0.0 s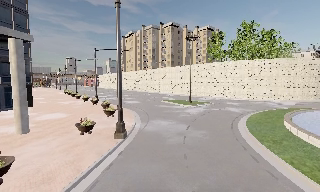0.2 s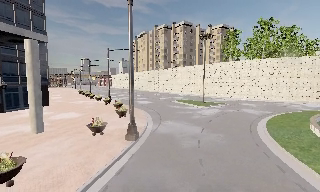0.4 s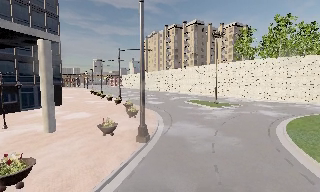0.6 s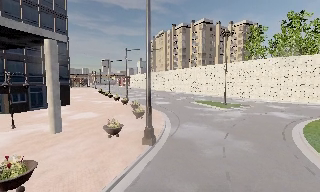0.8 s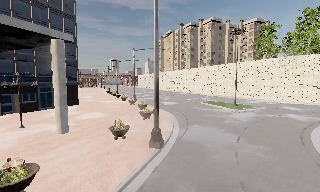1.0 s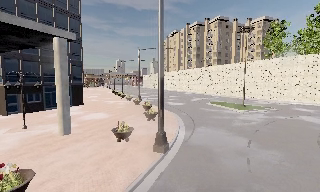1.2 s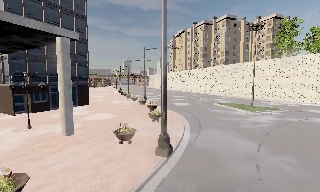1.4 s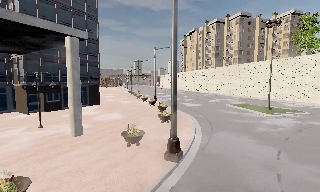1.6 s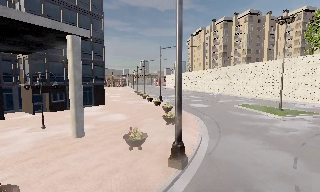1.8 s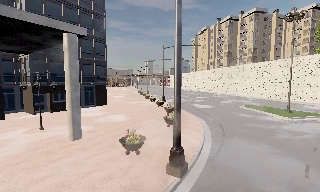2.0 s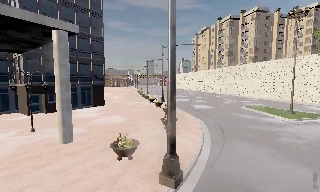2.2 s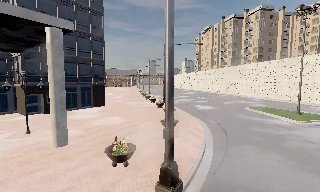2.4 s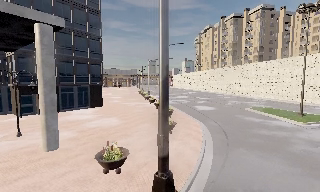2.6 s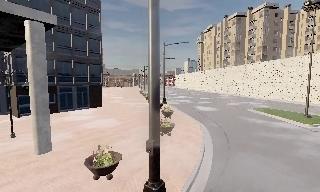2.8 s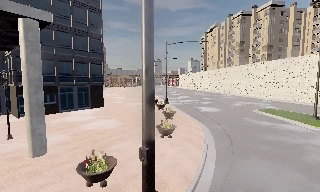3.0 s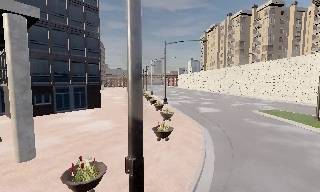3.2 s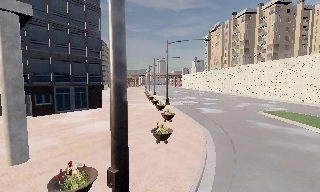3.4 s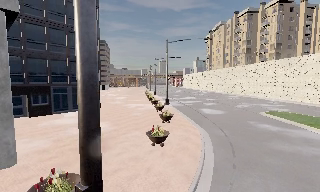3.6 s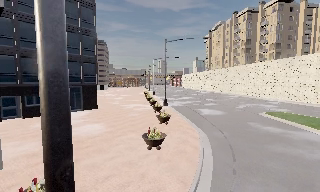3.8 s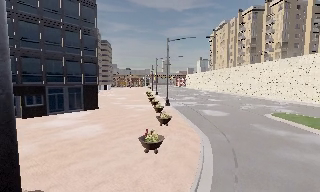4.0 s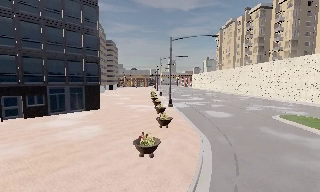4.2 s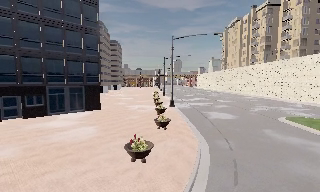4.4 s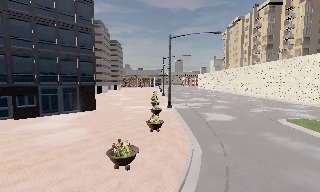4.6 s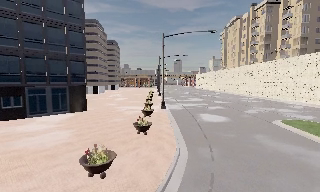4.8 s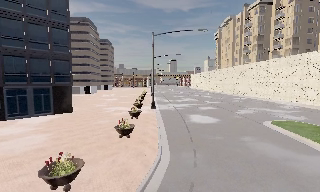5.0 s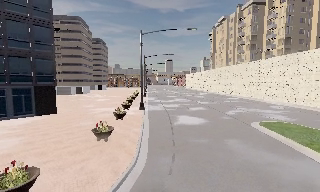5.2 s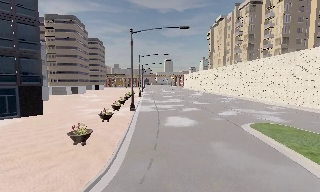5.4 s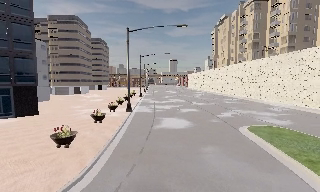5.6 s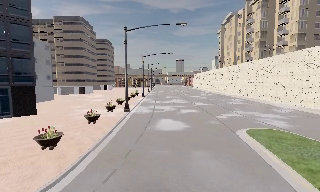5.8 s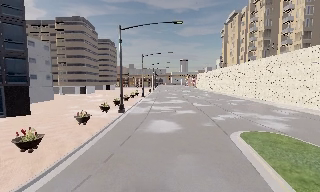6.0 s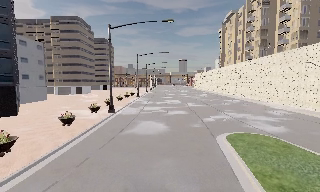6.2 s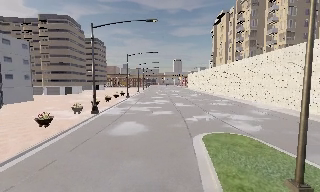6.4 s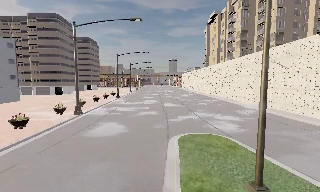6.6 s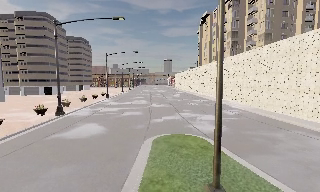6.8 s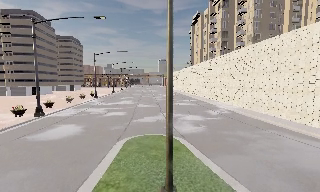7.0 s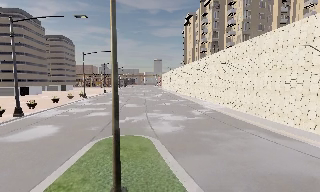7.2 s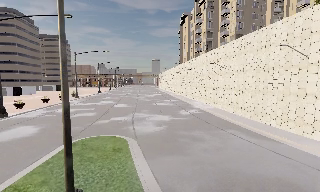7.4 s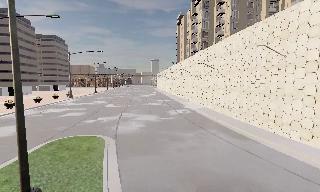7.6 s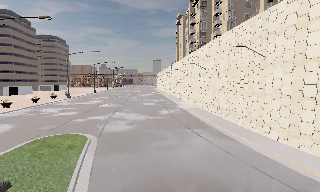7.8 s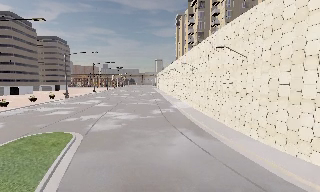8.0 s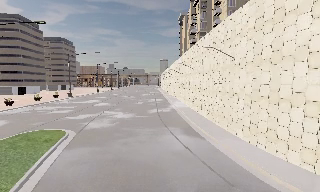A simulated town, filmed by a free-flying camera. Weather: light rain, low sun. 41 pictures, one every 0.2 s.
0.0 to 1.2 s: The scene slides to the right, as the camera pans about 15 degrees to its left. It travels forward, about 3 m, so what stands in front looms larger.
1.2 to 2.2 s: The camera travels forward, about 3 m, so what stands in front looms larger.
2.2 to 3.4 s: The camera travels forward and to its right, about 3.5 m, so what stands in front looms larger.
3.4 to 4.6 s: The camera travels to its right and forward, about 4.5 m, so close, fixed things drift to the left. It gains speed.
4.6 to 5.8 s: The camera travels to its right and forward, about 7 m, so close, fixed things drift to the left.
5.8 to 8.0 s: The camera travels to its right, about 15 m, so close, fixed things drift to the left.
The film runs backward here.
